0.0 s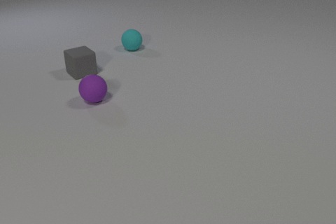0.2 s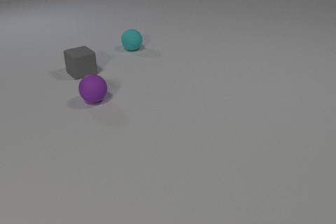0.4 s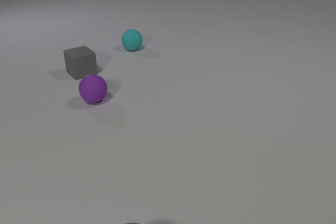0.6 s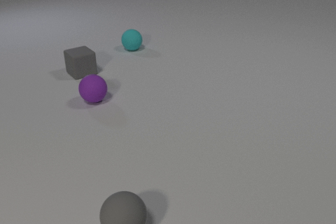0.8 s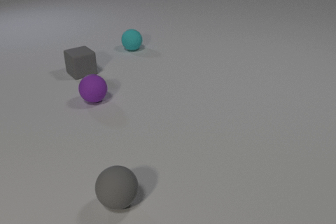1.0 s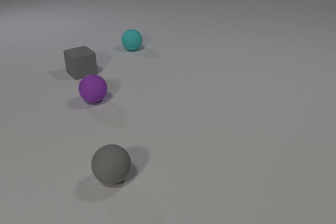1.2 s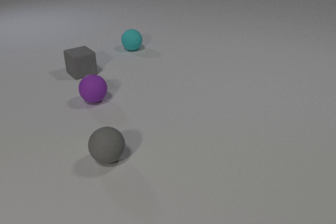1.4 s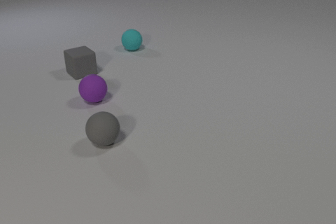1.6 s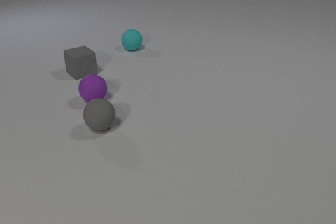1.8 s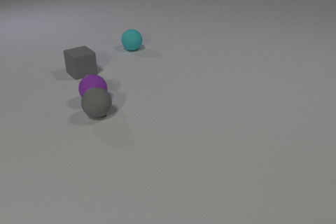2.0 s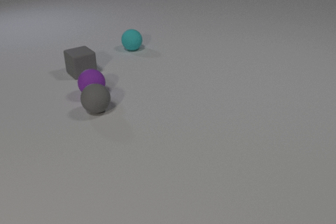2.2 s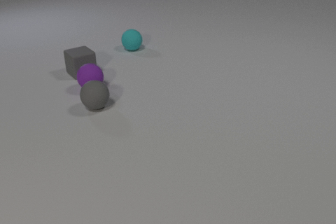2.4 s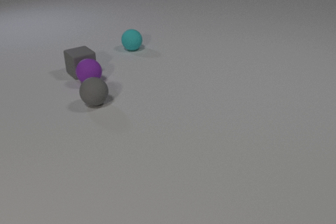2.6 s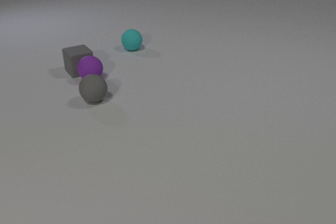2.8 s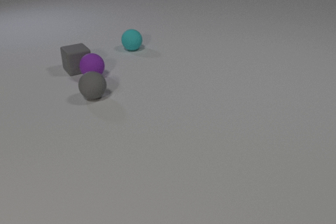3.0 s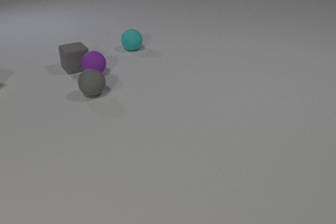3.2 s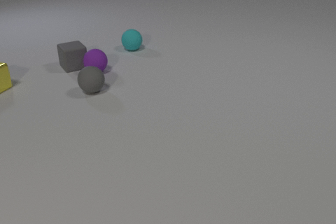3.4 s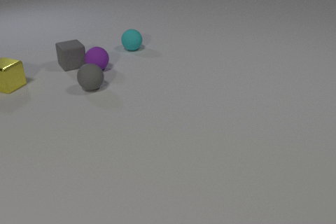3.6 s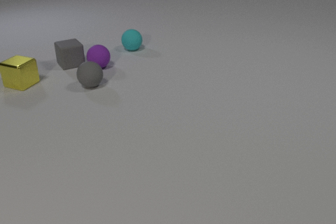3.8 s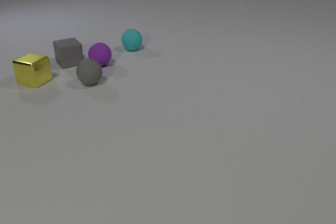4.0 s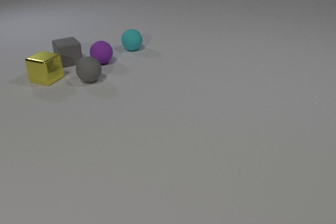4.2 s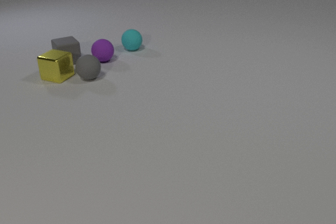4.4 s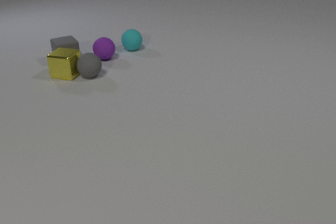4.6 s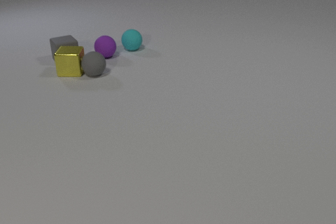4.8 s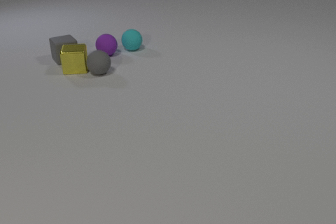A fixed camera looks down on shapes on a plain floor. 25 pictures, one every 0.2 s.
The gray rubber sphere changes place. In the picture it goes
away from the camera.
The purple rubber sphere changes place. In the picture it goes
away from the camera.
0.0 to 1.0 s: The gray rubber sphere comes in at the bottom edge, rolls away from the camera.
1.0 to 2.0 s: The gray rubber sphere rolls away from the camera. The purple rubber sphere rolls away from the camera. The gray rubber sphere and the purple rubber sphere collide.
2.0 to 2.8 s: The gray rubber sphere rolls away from the camera. The purple rubber sphere rolls away from the camera. The gray rubber cube slides away from the camera. The purple rubber sphere and the gray rubber cube collide.
2.8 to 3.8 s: The gray rubber sphere rolls away from the camera. The purple rubber sphere rolls away from the camera. The yellow metal cube comes in at the left edge, slides to the right. The gray rubber cube slides away from the camera.
3.8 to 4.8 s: The gray rubber sphere rolls away from the camera and to the right. The purple rubber sphere rolls away from the camera. The yellow metal cube slides to the right and away from the camera, spins counterclockwise seen from above by about 30 degrees, its near face sliding to the right. The gray rubber cube slides away from the camera. The gray rubber sphere and the yellow metal cube collide.
What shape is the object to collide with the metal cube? sphere.
How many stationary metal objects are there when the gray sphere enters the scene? 0.
What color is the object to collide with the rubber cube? purple.
